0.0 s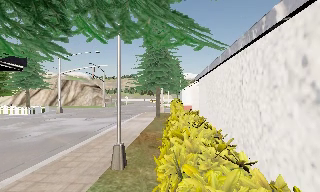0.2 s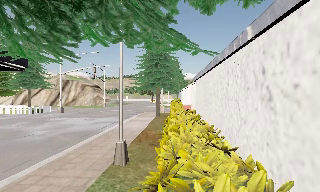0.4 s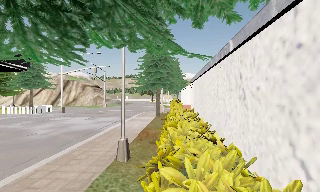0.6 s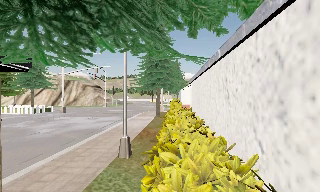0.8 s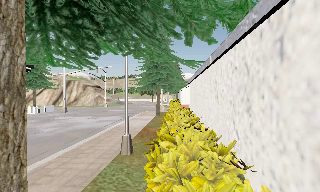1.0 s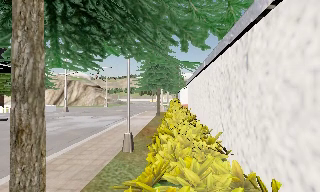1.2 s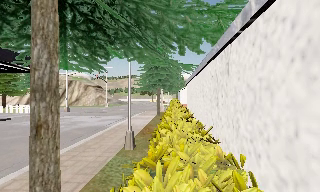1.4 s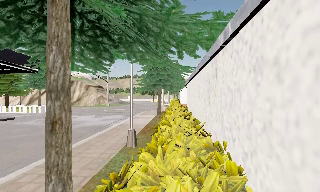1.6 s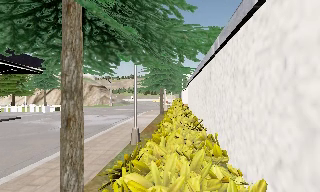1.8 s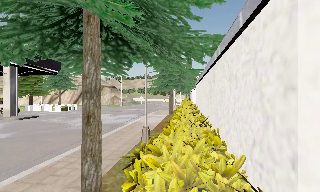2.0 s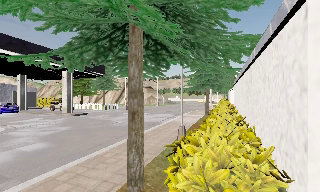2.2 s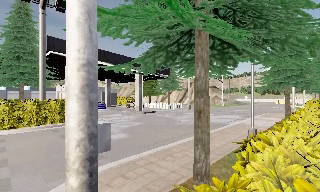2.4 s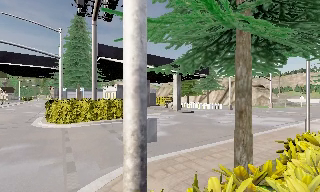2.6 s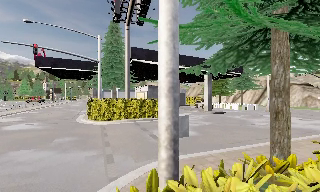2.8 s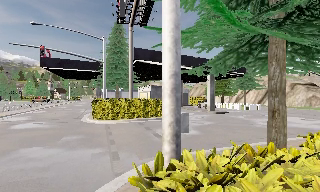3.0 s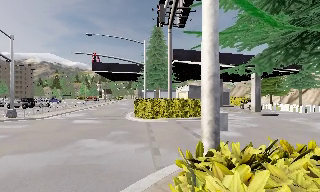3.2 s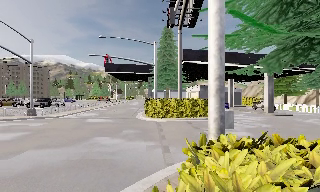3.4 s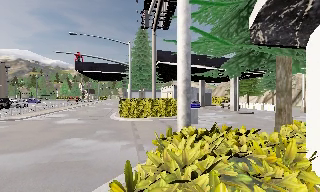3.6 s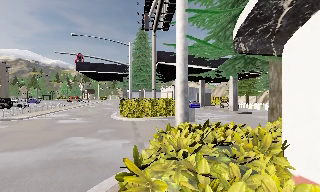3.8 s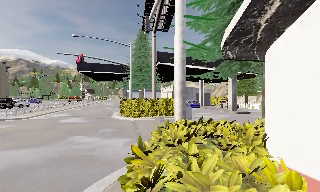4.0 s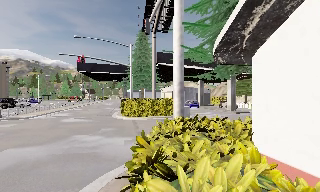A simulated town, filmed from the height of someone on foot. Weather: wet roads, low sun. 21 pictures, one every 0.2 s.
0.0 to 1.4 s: The camera travels backward, about 2 m, so what stands in front gets smaller.
1.4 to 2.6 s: The camera pans to its left, which is counterclockwise from overhead, by about 65 degrees. It travels backward, about 1.5 m.
2.6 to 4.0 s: The camera travels backward, about 2 m, so what stands in front gets smaller.
The film runs backward here.
